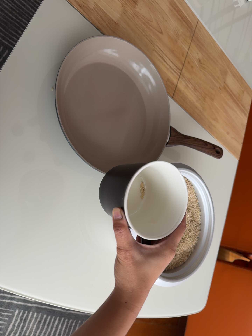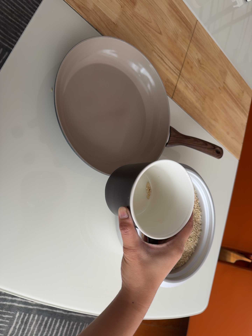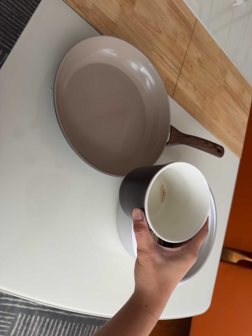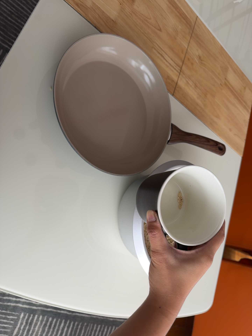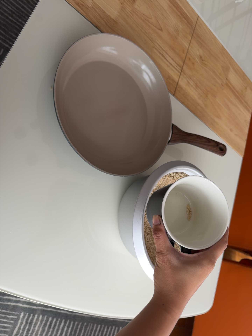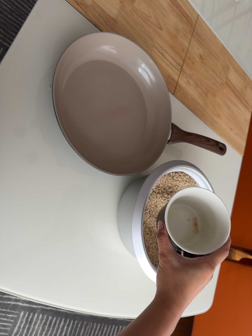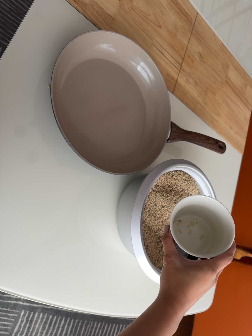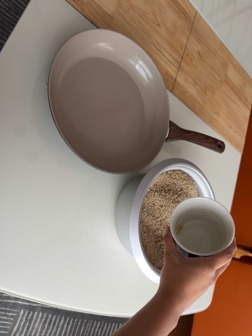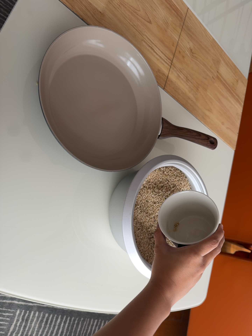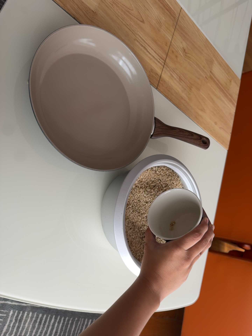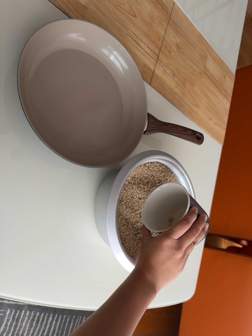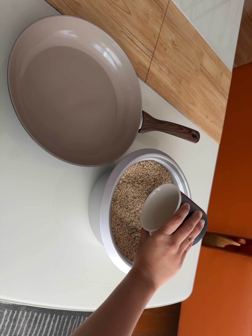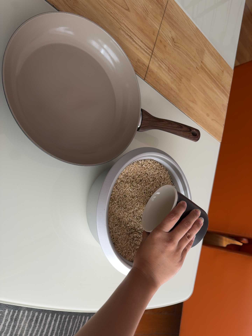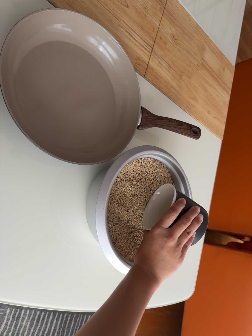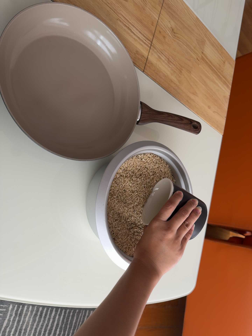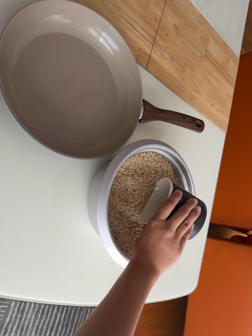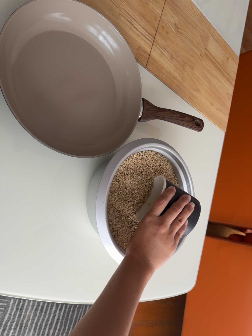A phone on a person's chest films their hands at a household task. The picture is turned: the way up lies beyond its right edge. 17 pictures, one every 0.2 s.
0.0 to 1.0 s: The camera keeps its place and its aim.
1.0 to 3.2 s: The camera travels to its right, about 7 cm, so close, fixed things drift to the left.
The film runs forward here.
